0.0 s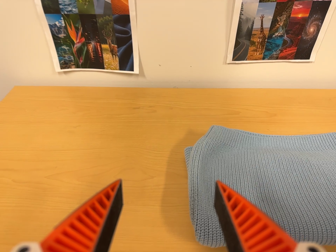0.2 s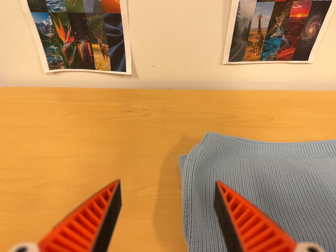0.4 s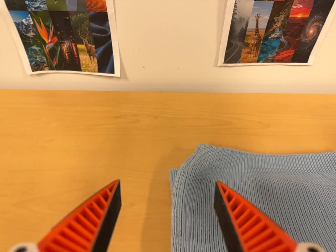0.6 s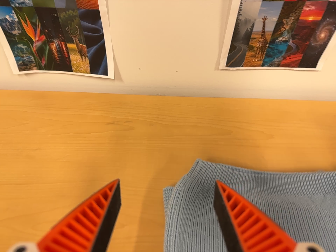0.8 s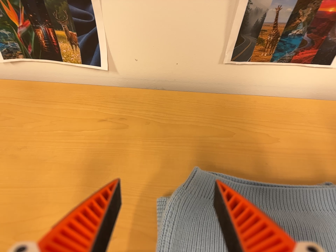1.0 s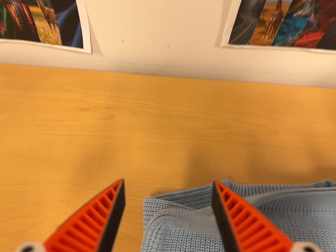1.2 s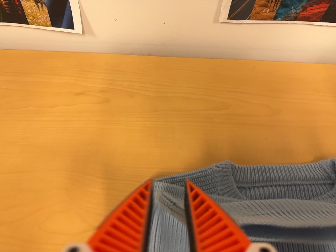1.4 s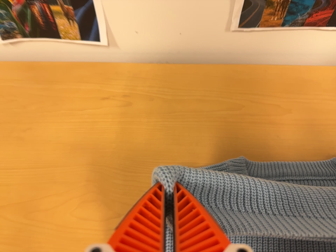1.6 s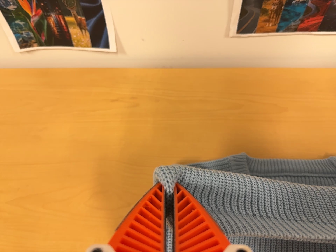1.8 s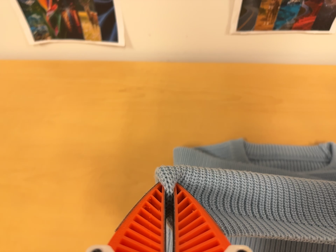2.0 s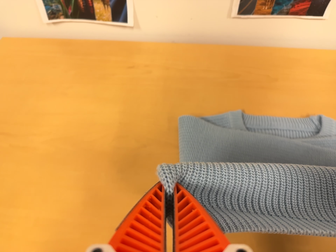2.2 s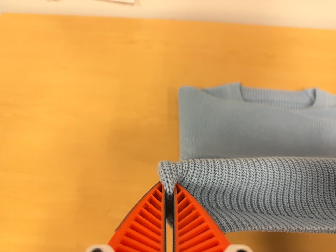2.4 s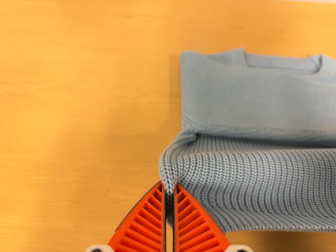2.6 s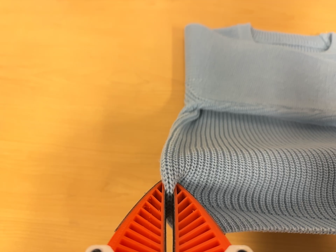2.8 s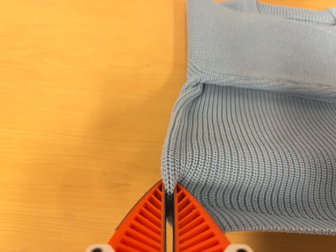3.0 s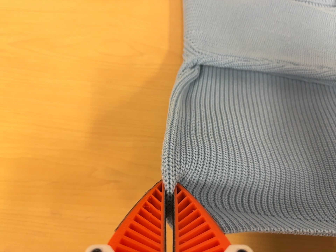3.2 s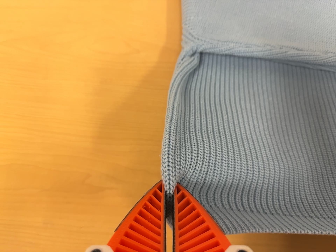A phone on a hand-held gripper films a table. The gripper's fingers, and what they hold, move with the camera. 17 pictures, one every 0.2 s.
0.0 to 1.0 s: The camera travels toward the top of its view and forward, about 22 cm. Its aim tips toward the bottom of its view by about 15 degrees.
1.0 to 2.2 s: The camera travels toward the bottom of its view and backward, about 22 cm, so close, fixed things drift upward.
2.2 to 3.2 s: The camera travels forward, about 12 cm, so what stands in front looms larger. Its aim tips toward the bottom of its view by about 10 degrees, and the scene shifts upward.
The film runs backward here.
